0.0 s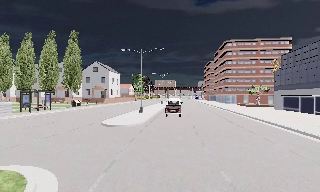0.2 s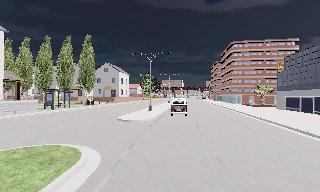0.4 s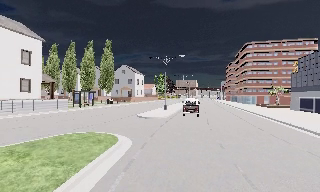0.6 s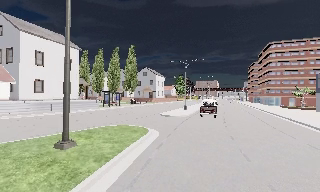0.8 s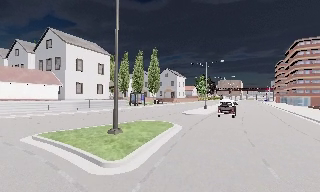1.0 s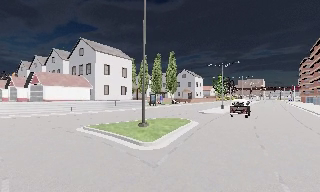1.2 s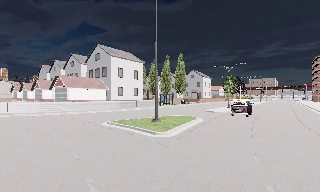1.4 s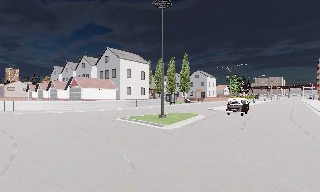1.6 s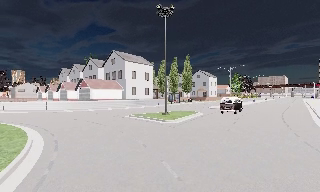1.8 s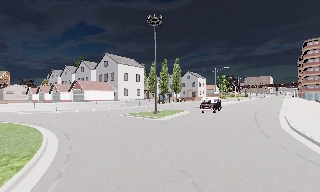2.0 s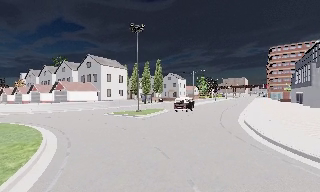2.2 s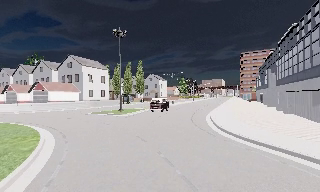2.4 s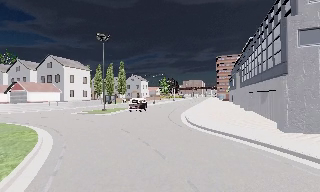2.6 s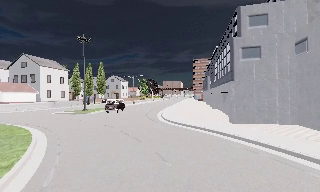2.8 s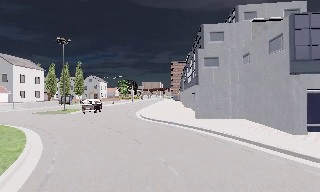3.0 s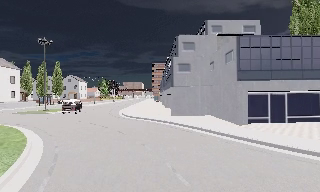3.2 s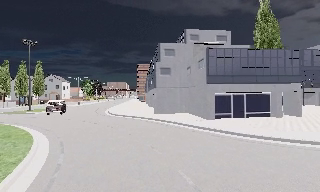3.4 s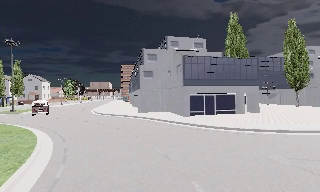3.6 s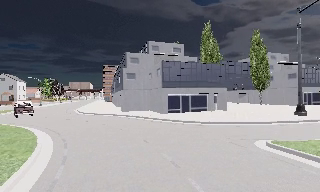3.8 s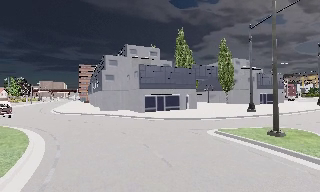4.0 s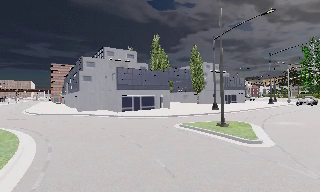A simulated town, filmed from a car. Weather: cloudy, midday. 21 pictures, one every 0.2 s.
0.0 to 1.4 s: The camera pans to its left, which is counterclockwise from overhead, by about 35 degrees. It travels backward, about 15 m.
1.4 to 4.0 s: The scene slides to the left, as the camera pans about 75 degrees to its right. It travels backward, about 30 m.
The film runs backward here.
